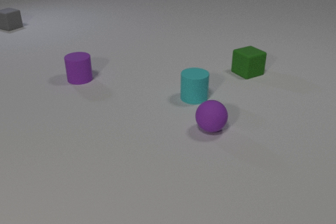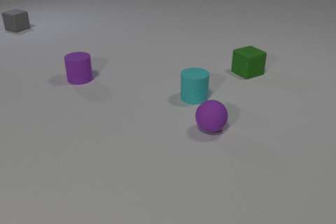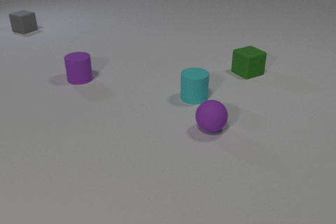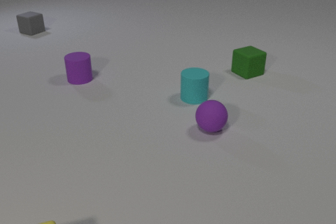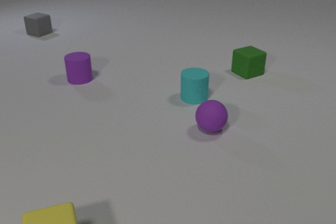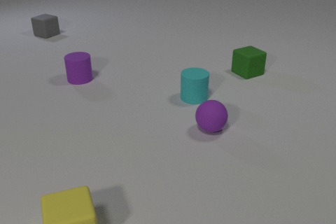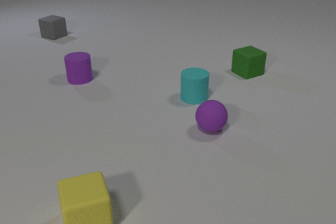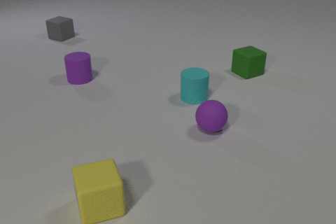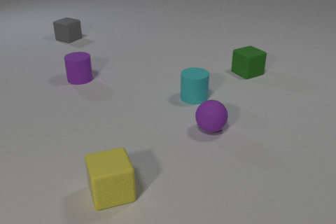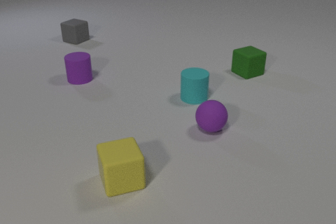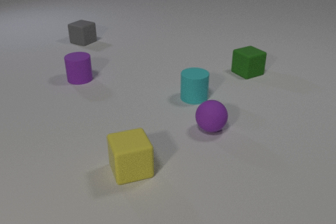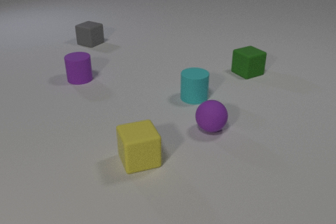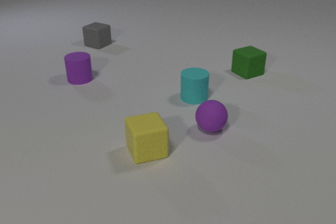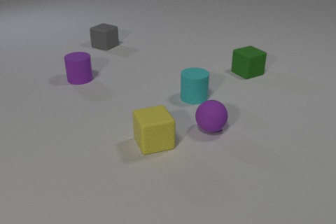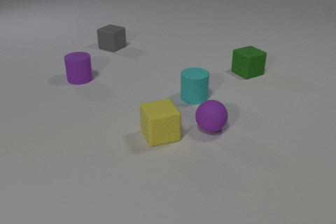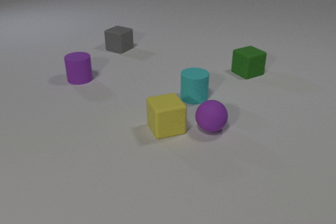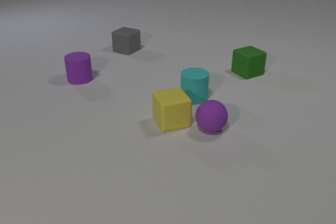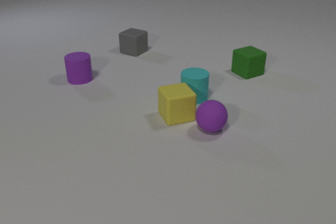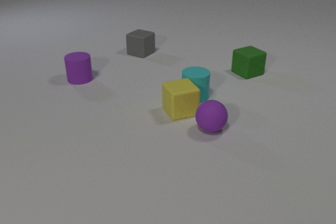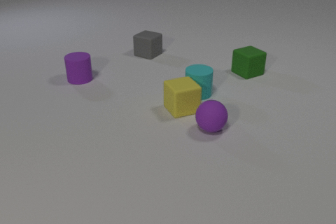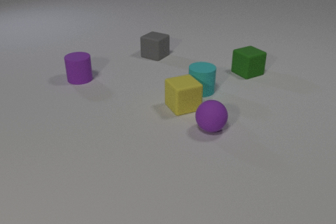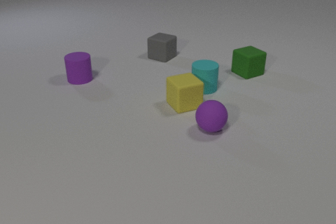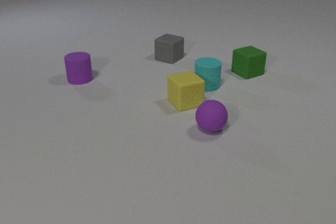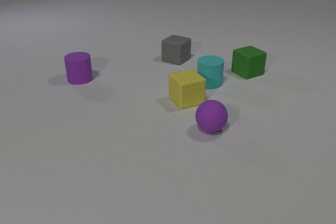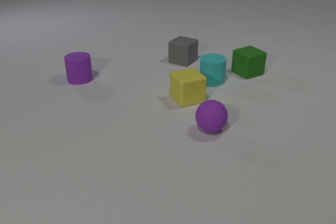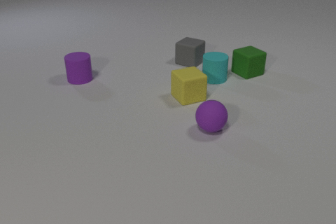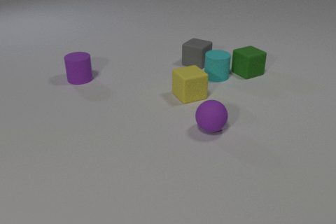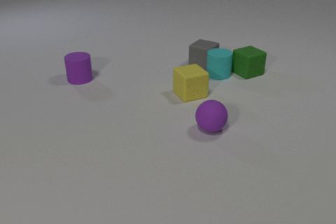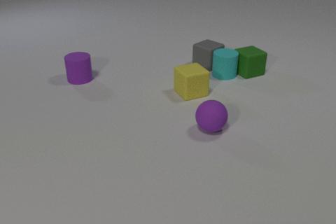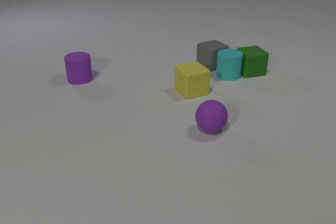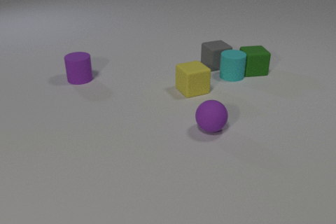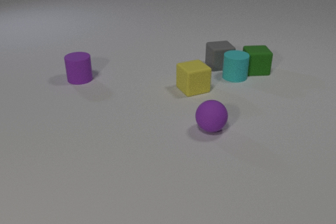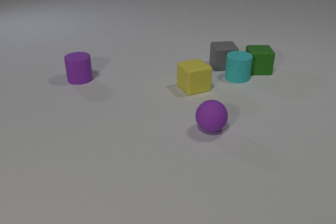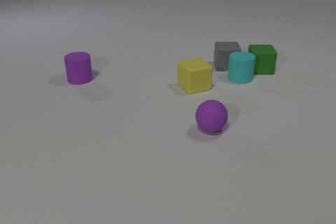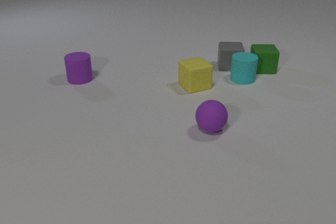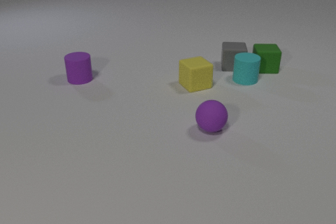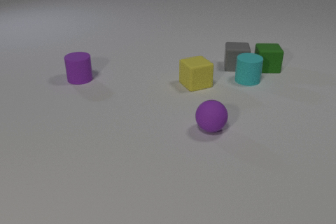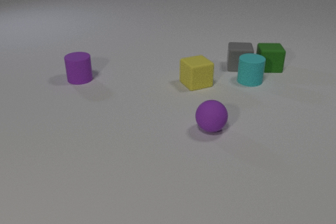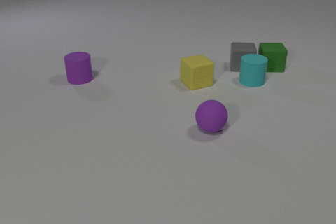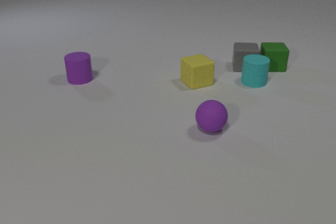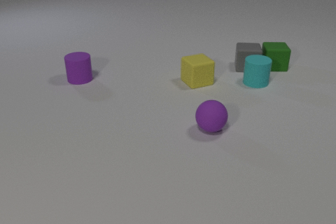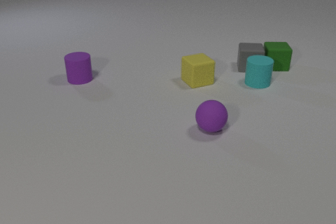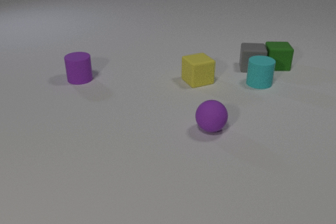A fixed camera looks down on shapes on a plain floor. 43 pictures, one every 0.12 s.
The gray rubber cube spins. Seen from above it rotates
clockwise.
The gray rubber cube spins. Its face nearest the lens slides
to the left.
0.00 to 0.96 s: The yellow rubber cube comes in at the bottom edge, slides away from the camera and to the right. The gray rubber cube slides toward the camera and to the right.
0.96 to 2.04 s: The yellow rubber cube slides away from the camera and to the right. The gray rubber cube slides to the right and toward the camera.
2.04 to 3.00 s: The yellow rubber cube slides away from the camera. The cyan rubber cylinder slides away from the camera and to the right. The gray rubber cube slides to the right and toward the camera. The yellow rubber cube and the cyan rubber cylinder collide.
3.00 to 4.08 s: The yellow rubber cube slides away from the camera. The cyan rubber cylinder slides to the right. The gray rubber cube slides to the right, spins so that its near face slides to the left, clockwise seen from above. The green rubber cube slides to the right and away from the camera, spins so that its near face slides to the left, clockwise seen from above. The cyan rubber cylinder and the gray rubber cube collide. The cyan rubber cylinder and the green rubber cube collide.
4.08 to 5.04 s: The yellow rubber cube slides away from the camera. The cyan rubber cylinder slides to the right. The gray rubber cube slides to the right. The green rubber cube slides to the right and away from the camera.
What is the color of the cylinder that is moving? cyan.
How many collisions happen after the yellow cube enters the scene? 3.
How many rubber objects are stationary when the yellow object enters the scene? 4.
